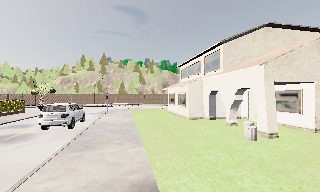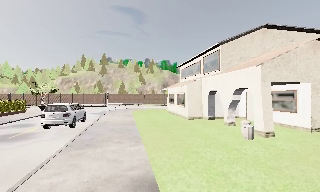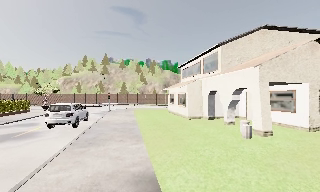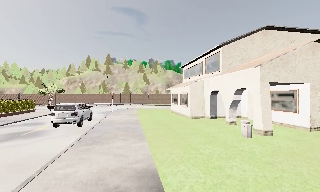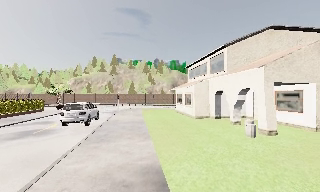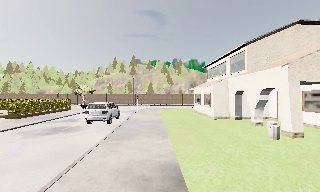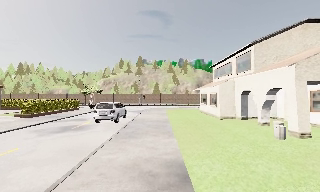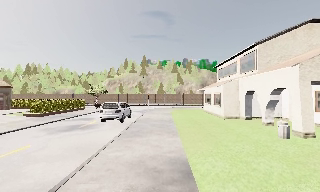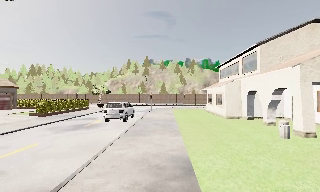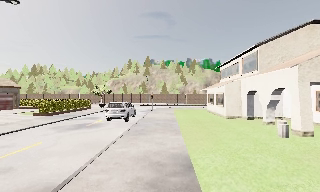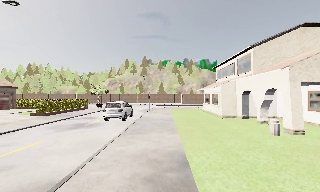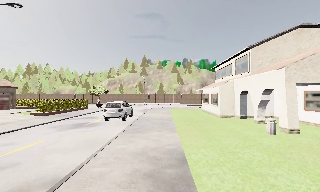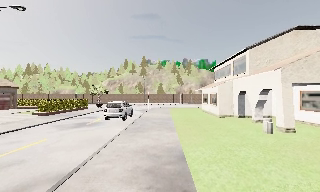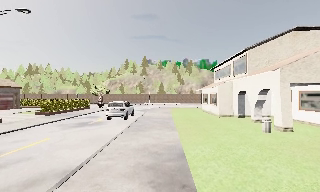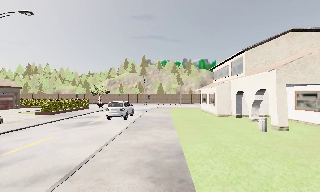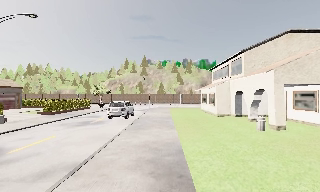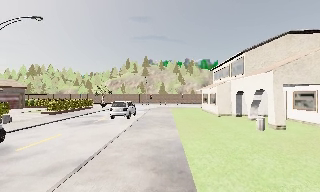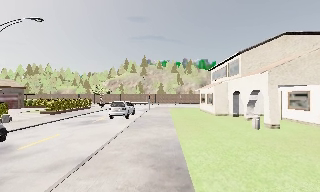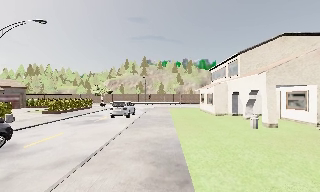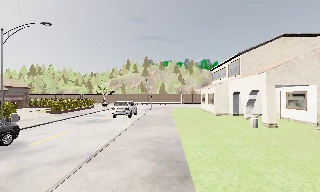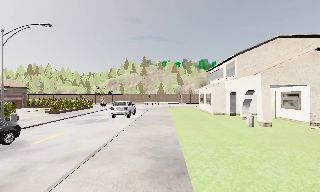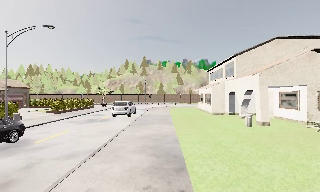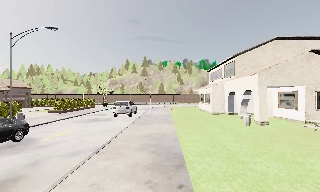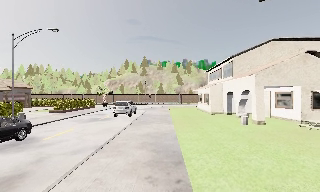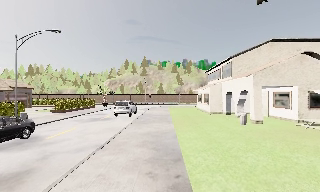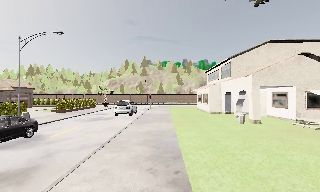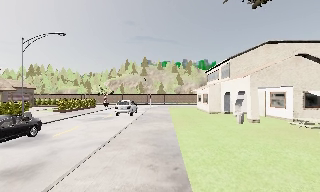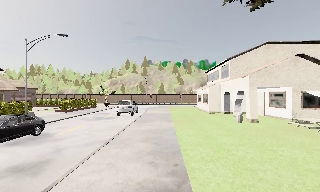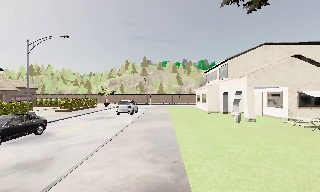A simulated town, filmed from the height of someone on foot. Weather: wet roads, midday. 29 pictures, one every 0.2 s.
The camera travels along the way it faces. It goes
backward.
0.0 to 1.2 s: The camera swings to its left by about 10 degrees, and the scene slides to the right. It travels backward, about 1.5 m, so what stands in front gets smaller.
1.2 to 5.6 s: The camera travels backward, about 6 m, so what stands in front gets smaller.
The film runs backward here.
